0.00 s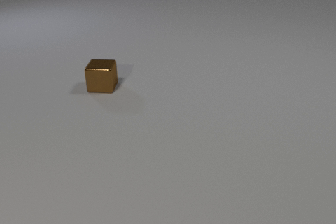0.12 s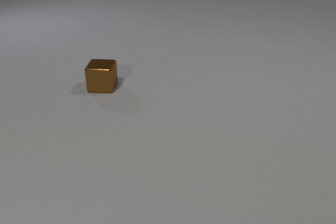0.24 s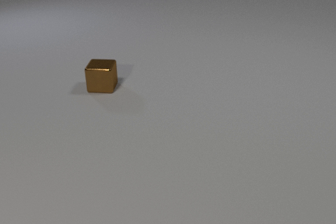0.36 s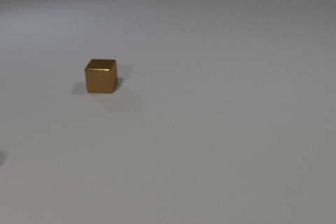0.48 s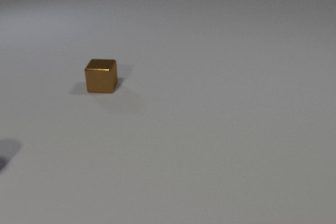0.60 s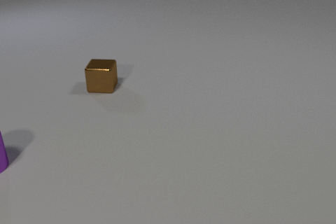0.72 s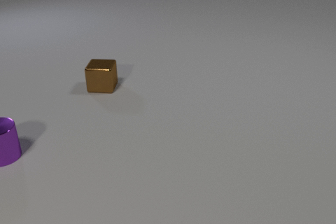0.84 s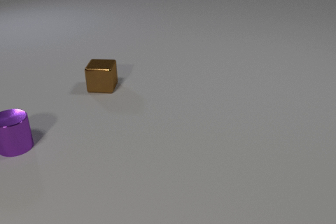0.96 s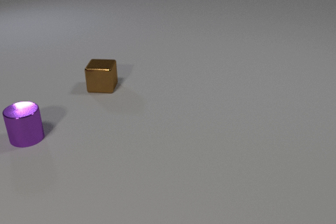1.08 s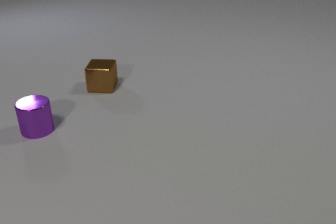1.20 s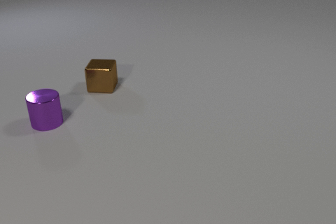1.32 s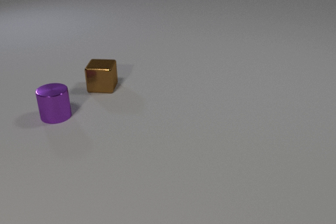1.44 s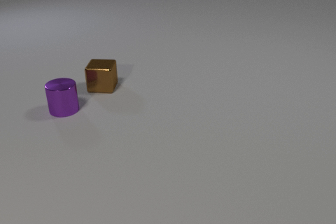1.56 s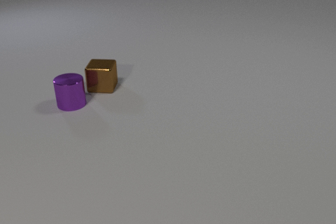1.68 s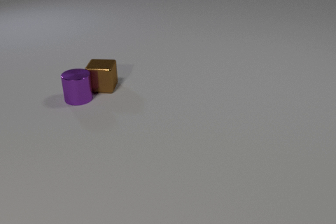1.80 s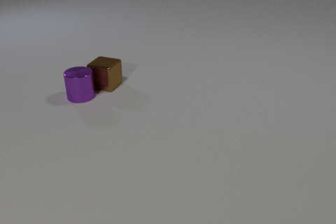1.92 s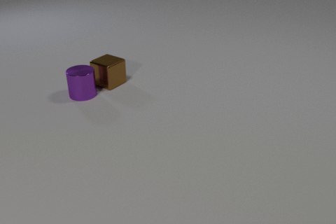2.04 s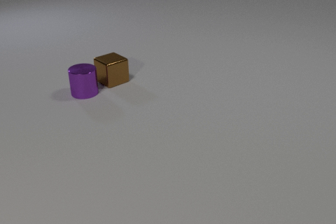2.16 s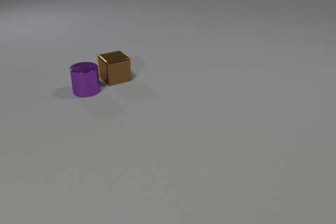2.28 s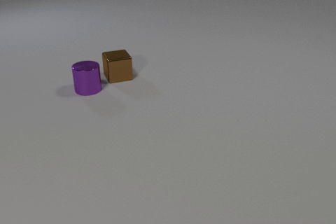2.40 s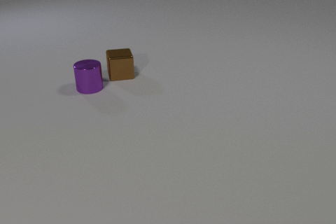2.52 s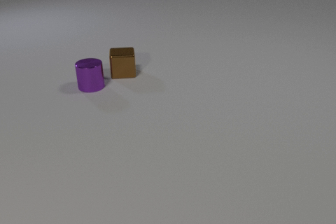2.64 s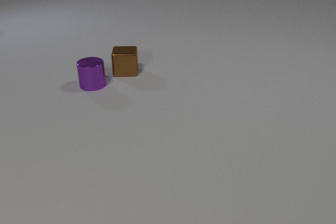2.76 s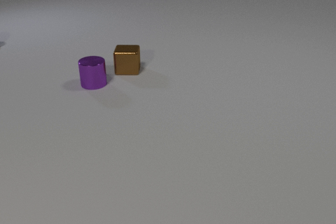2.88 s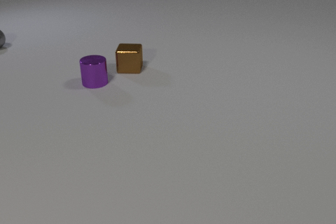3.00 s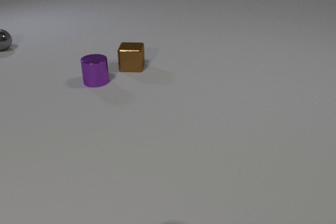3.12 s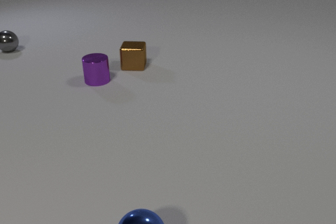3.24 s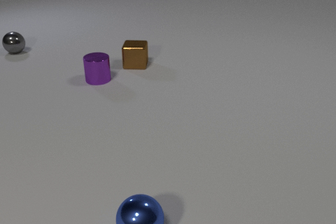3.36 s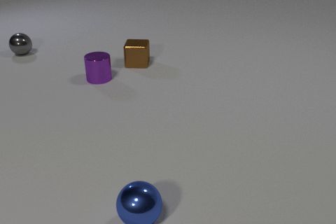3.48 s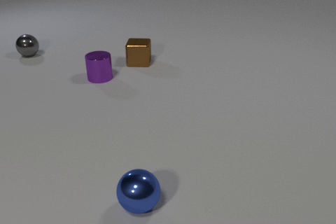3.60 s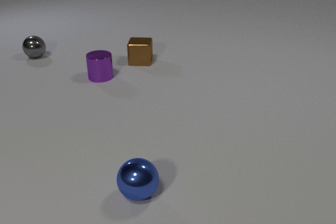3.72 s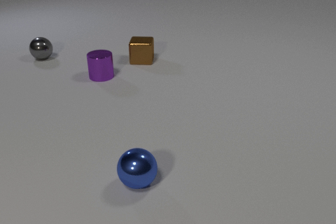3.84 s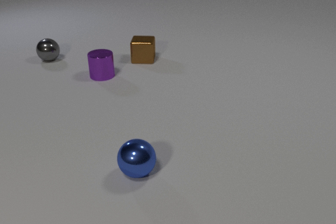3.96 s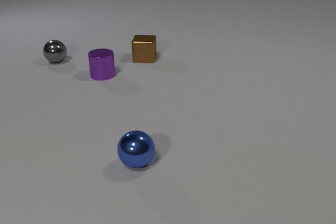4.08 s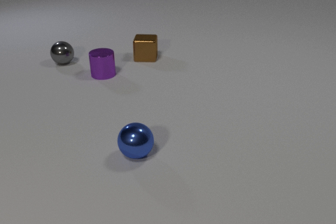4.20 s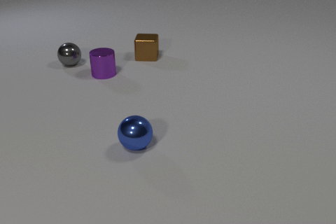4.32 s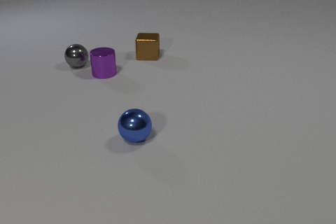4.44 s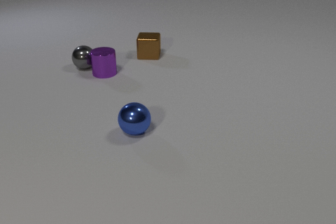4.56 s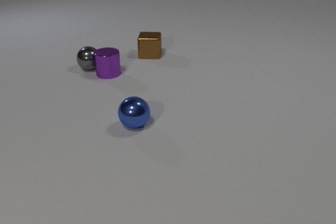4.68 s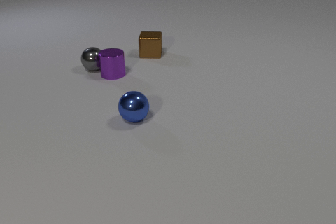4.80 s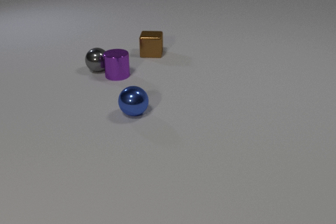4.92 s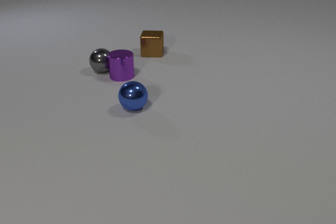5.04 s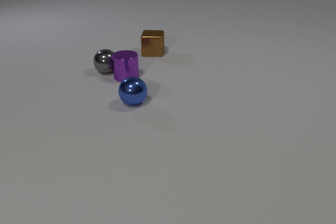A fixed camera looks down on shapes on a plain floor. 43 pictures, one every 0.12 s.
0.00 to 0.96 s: The purple metal cylinder comes in at the left edge, slides to the right and away from the camera.
0.96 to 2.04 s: The purple metal cylinder slides away from the camera and to the right. The brown metal cube slides away from the camera and to the right, spins clockwise seen from above by about 45 degrees, its near face sliding to the left. The purple metal cylinder and the brown metal cube collide.
2.04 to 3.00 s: The purple metal cylinder slides away from the camera and to the right. The brown metal cube slides away from the camera and to the right, spins clockwise seen from above by about 45 degrees, its near face sliding to the left. The gray metal sphere comes in at the left edge, rolls toward the camera and to the right.
3.00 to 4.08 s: The purple metal cylinder slides away from the camera and to the right. The brown metal cube slides away from the camera and to the right. The gray metal sphere rolls toward the camera and to the right. The blue metal sphere comes in at the bottom edge, rolls away from the camera.
4.08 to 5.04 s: The purple metal cylinder slides to the right. The brown metal cube slides away from the camera and to the right. The gray metal sphere rolls to the right and toward the camera. The blue metal sphere rolls away from the camera. The purple metal cylinder and the gray metal sphere collide.
What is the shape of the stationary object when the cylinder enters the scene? cube.
How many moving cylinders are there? 1.
What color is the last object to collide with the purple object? gray.
